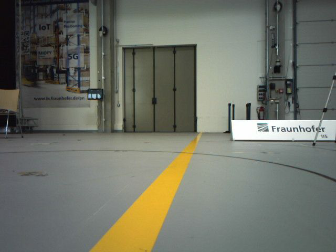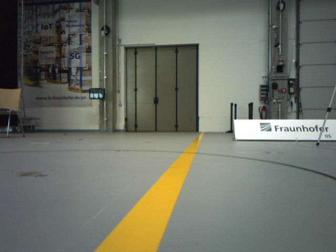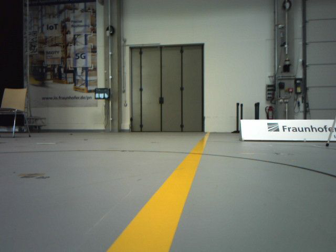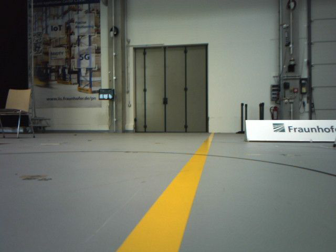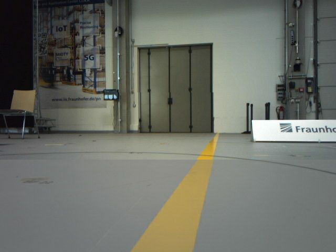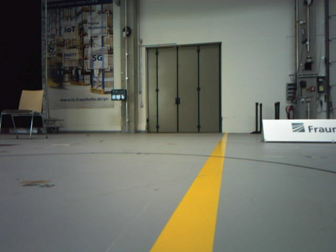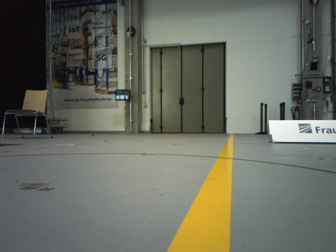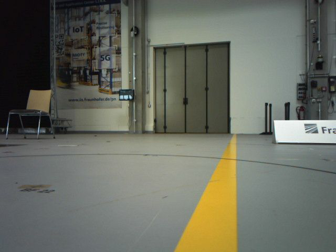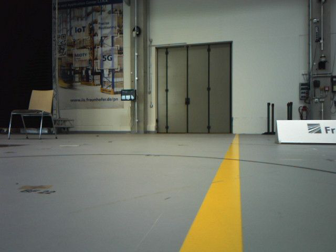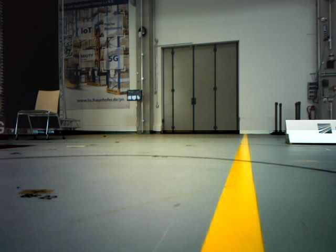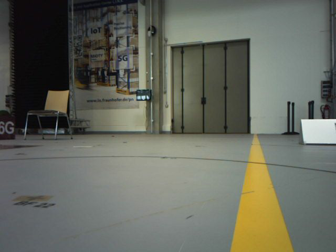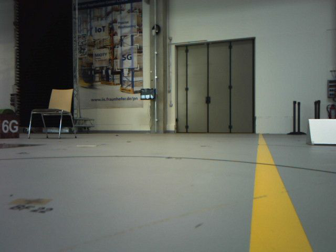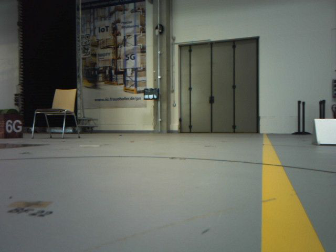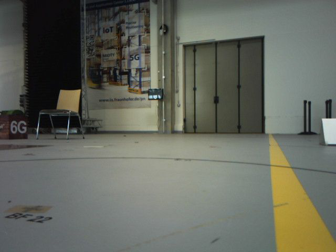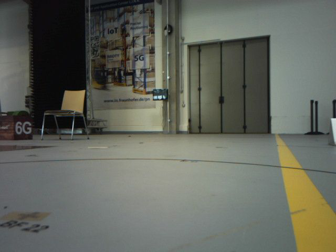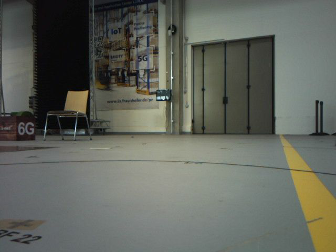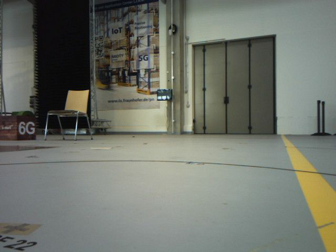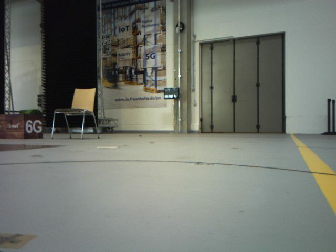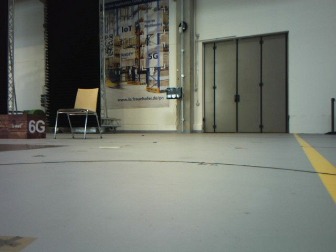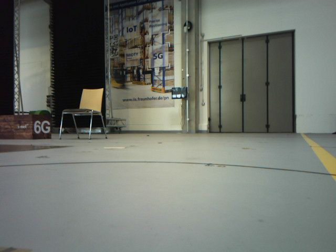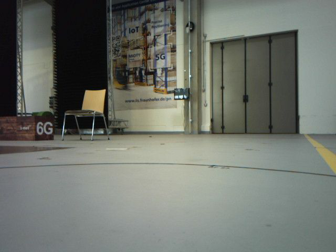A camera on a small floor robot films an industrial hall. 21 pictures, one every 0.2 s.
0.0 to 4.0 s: The camera swings to its left by about 15 degrees, and the scene slides to the right. It travels forward, about 0.8 m, so what stands in front looms larger.
The film runs forward here.
